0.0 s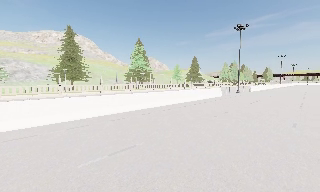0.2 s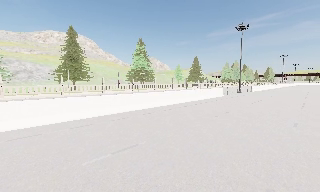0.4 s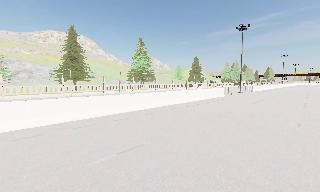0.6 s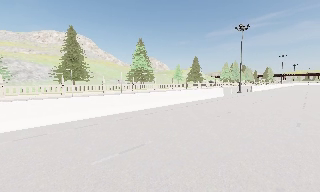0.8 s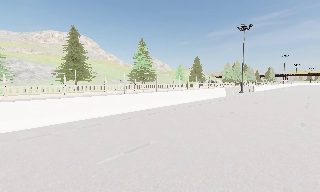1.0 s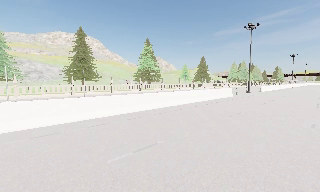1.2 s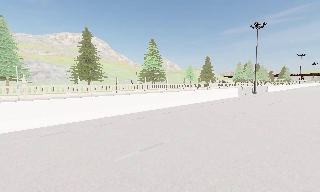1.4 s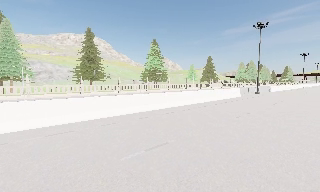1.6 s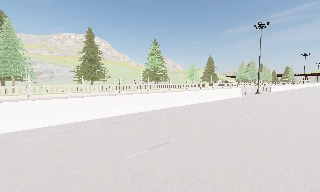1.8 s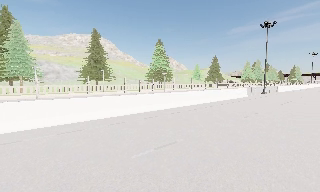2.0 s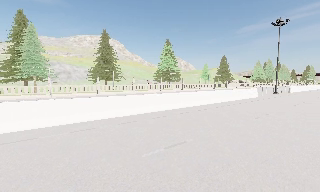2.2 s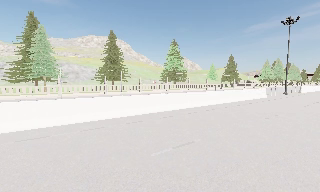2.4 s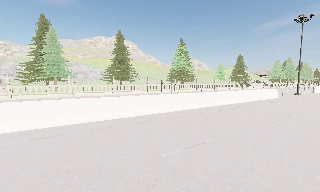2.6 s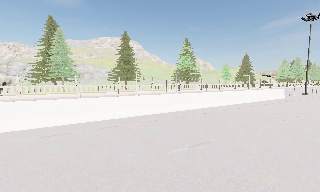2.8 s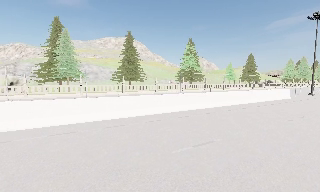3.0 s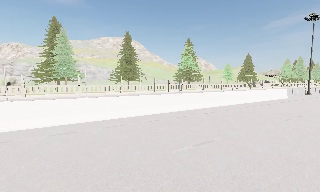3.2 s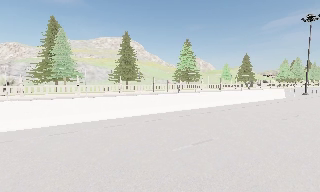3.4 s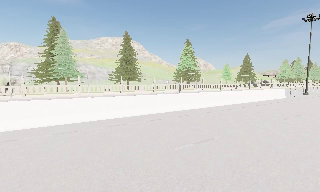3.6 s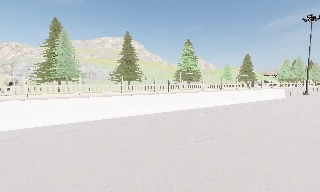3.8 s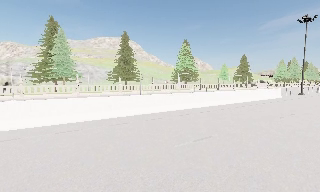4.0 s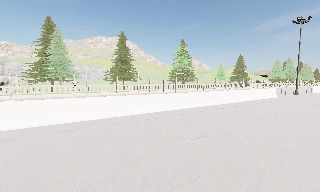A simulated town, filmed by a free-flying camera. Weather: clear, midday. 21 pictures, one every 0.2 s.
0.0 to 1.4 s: The camera travels to its left, about 0.5 m, so close, fixed things drift to the right.
1.4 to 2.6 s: The camera pans to its left, which is counterclockwise from overhead, by about 10 degrees.
2.6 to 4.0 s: The camera travels backward, about 0.5 m, so what stands in front gets smaller.
The film runs backward here.
